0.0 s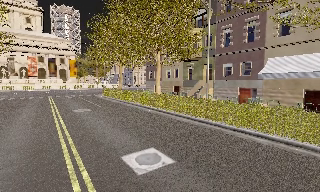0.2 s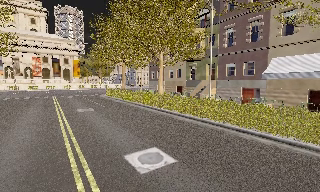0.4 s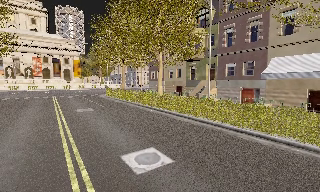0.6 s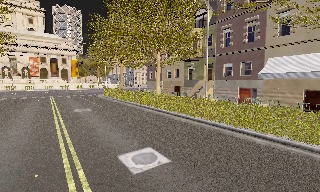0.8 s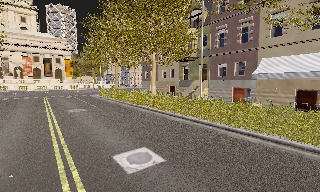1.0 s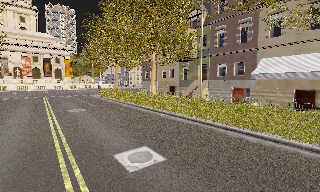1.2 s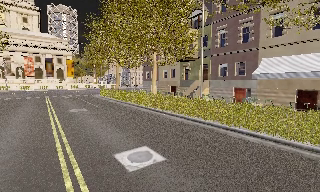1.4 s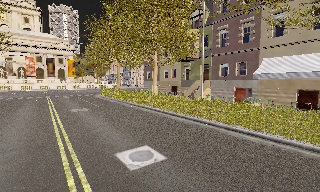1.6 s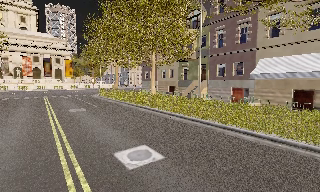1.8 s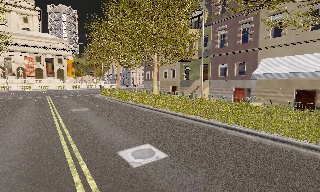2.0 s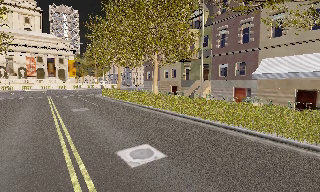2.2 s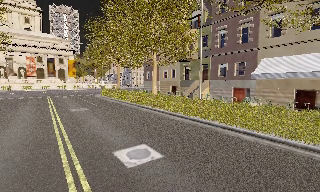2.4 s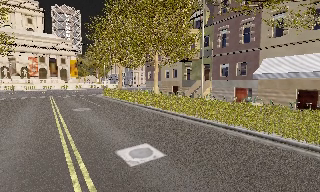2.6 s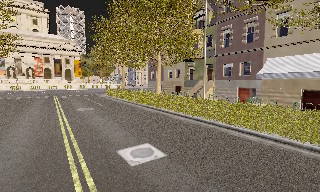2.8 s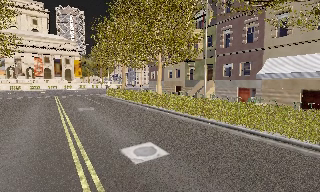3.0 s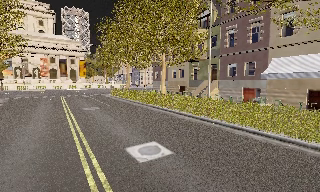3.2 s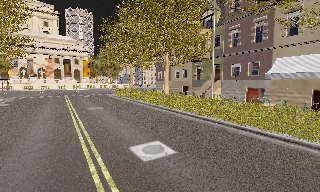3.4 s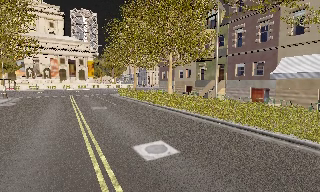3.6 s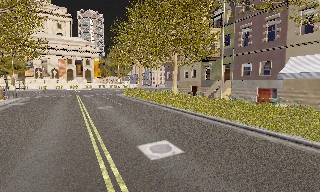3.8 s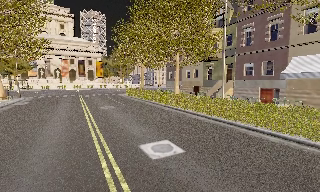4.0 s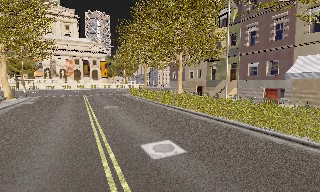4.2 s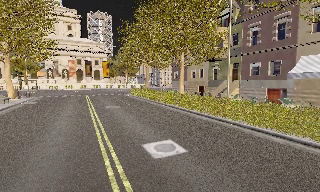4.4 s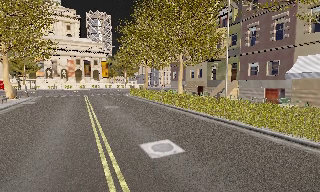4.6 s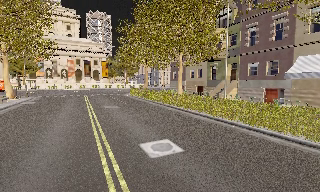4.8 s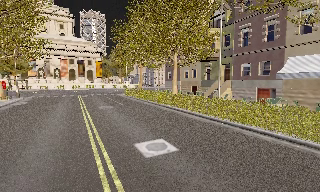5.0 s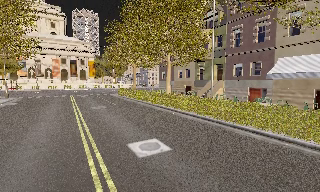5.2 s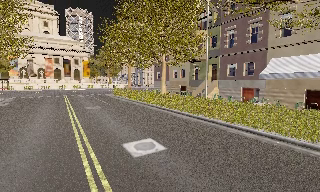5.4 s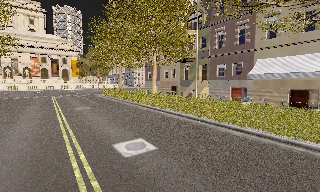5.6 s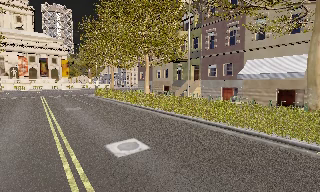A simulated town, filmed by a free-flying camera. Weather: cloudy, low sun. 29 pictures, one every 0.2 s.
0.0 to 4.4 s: The camera travels backward, about 1 m, so what stands in front gets smaller.
4.4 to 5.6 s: The camera pans to its right, which is clockwise from overhead, by about 10 degrees.
The film runs backward here.
